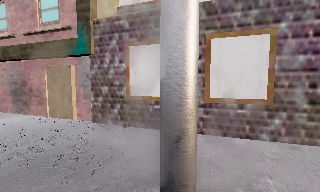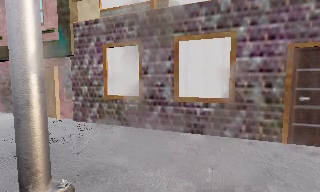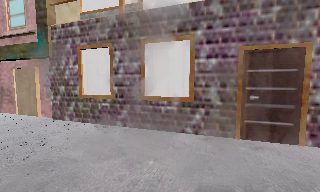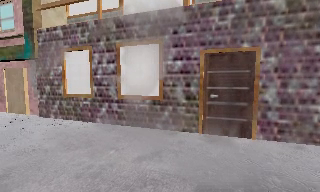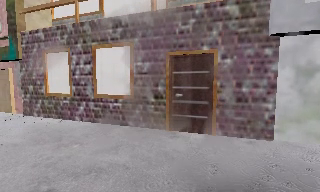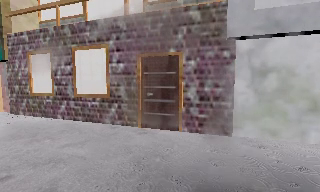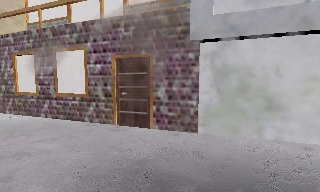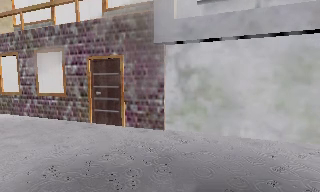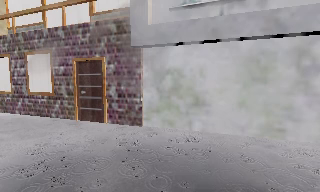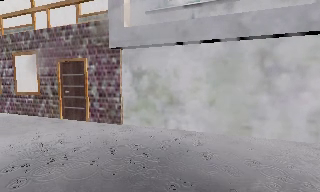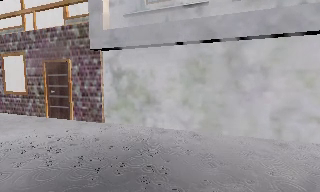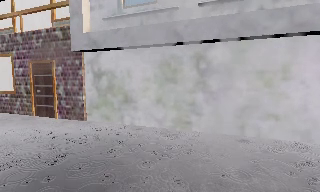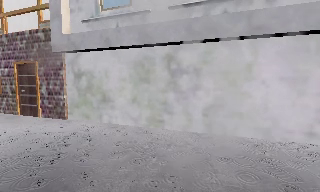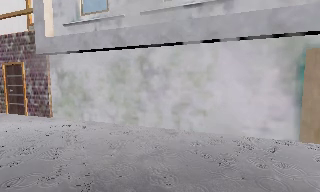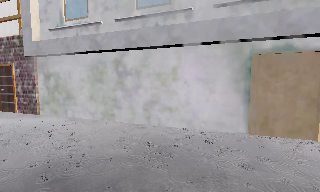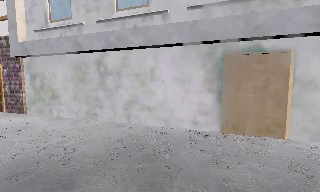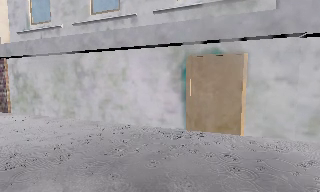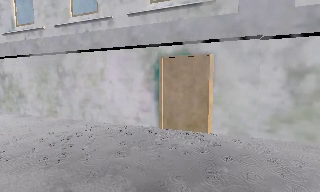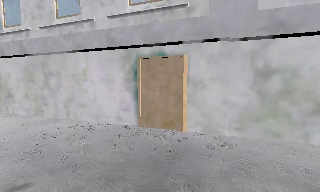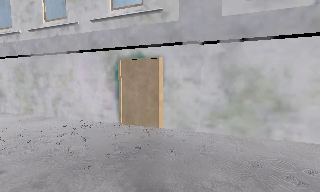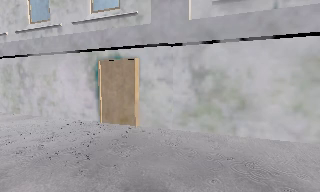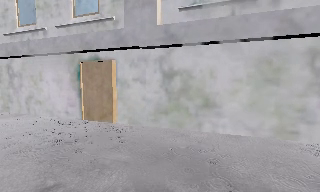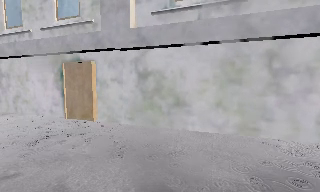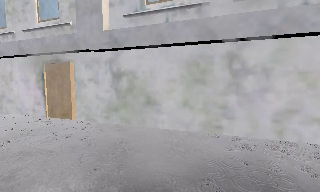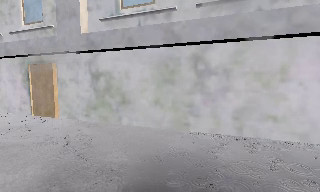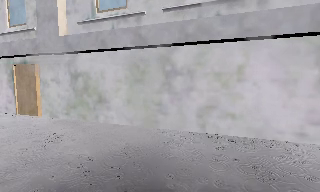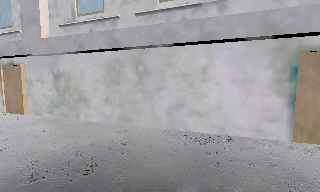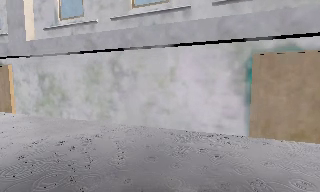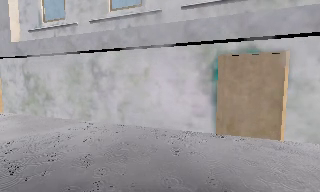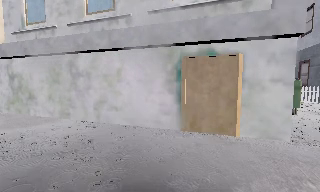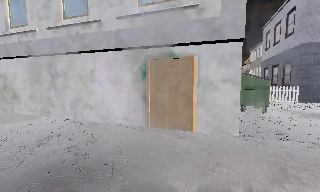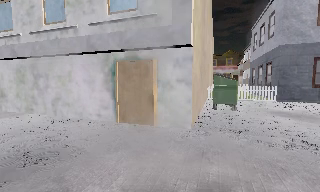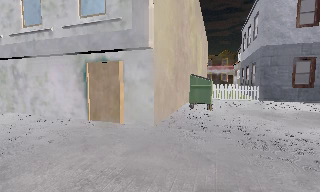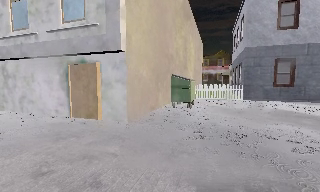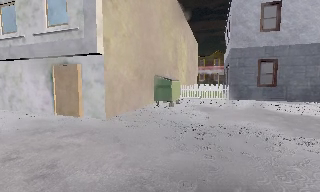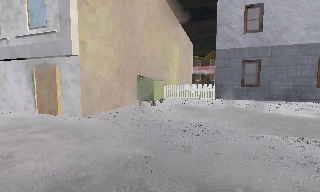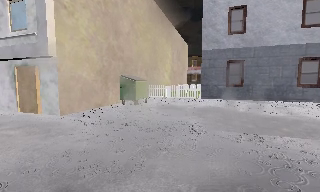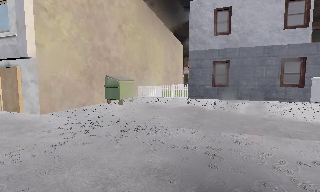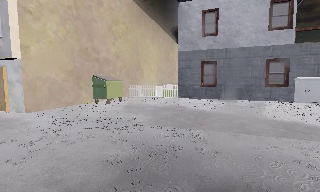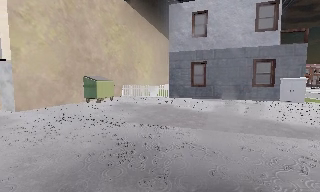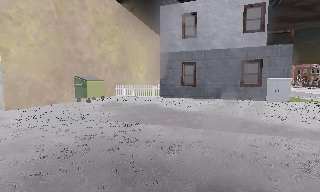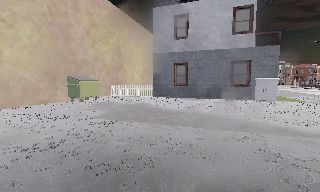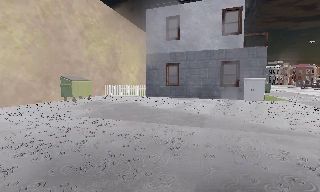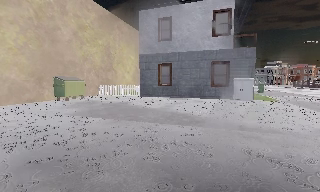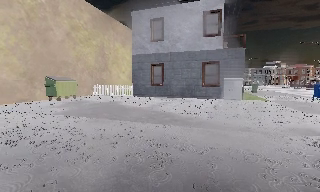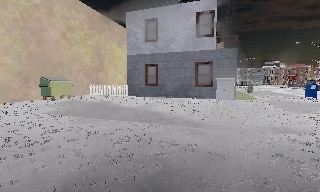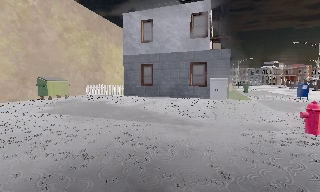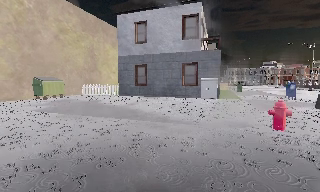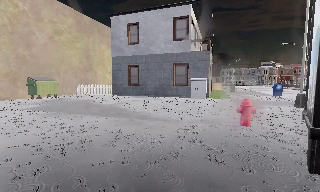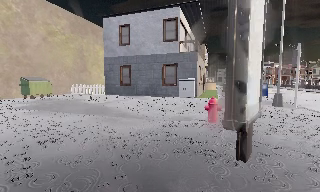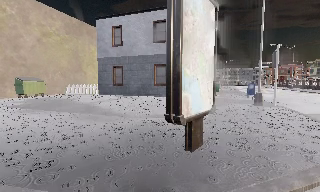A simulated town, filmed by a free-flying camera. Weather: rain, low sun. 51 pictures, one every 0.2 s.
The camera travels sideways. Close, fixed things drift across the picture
to the left.
0.0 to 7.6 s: The camera travels to its right, about 30 m, so close, fixed things drift to the left.
7.6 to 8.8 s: The camera travels to its right and backward, about 4 m, so close, fixed things drift to the left.
8.8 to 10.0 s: The camera travels to its right and backward, about 4 m, so close, fixed things drift to the left. It gains speed.
The film runs backward here.
